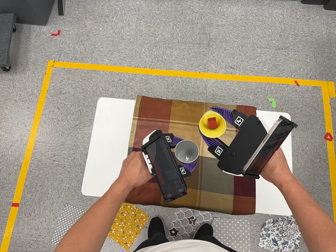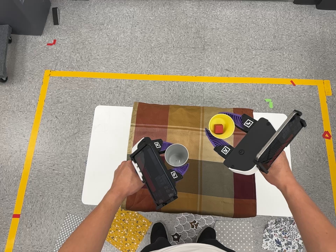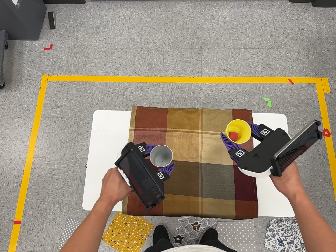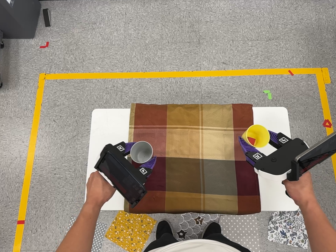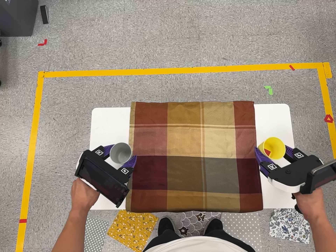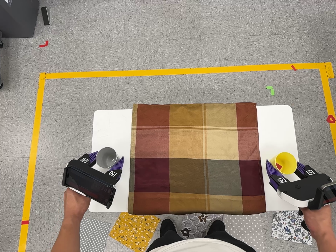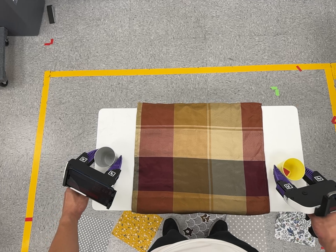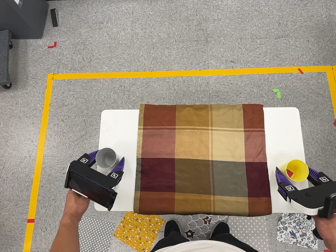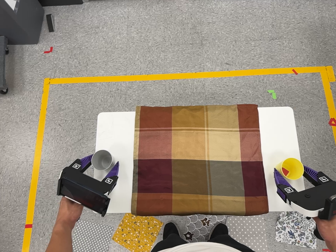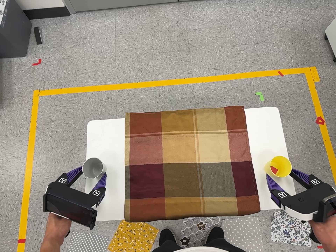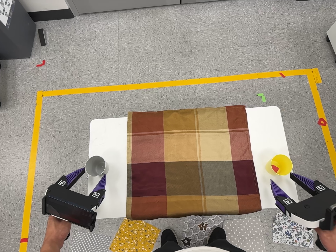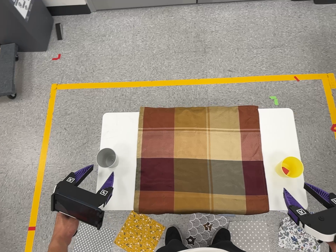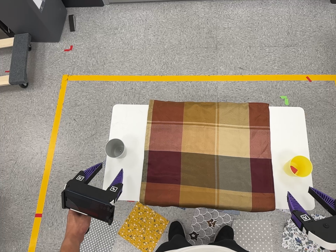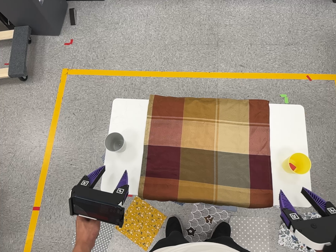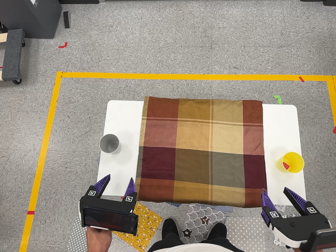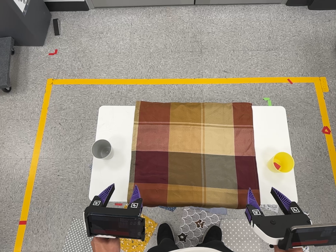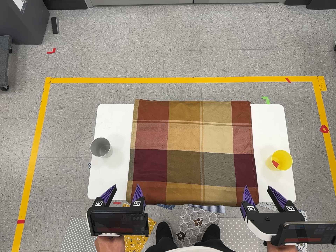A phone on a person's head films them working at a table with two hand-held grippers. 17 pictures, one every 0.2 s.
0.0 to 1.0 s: The camera travels toward the top of its view, about 5 cm, so close, fixed things drift downward.
1.0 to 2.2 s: The camera travels toward the bottom of its view and backward, about 7 cm.
2.2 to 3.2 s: The camera travels toward the bottom of its view, about 4 cm, so close, fixed things drift upward.
The film runs backward here.
